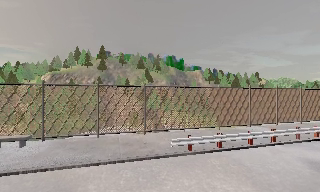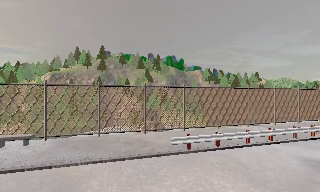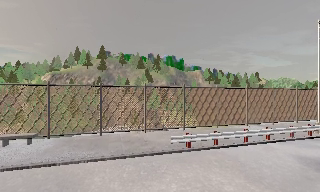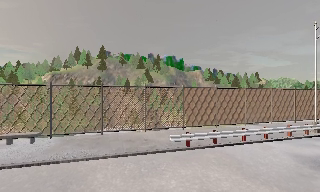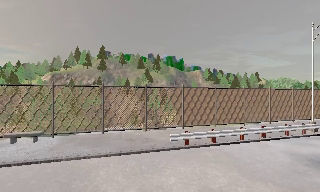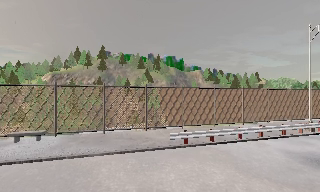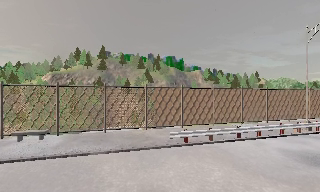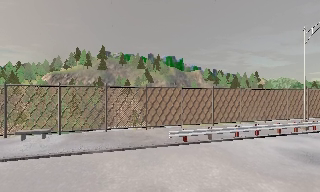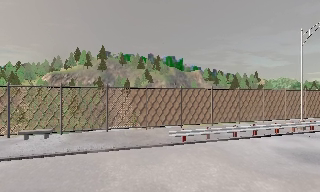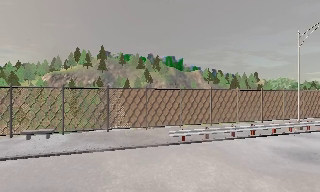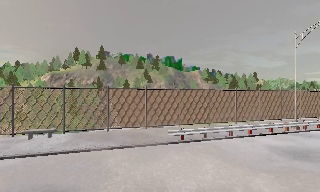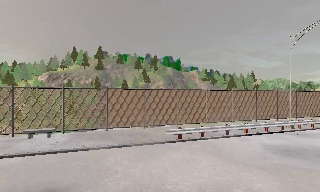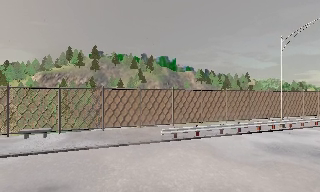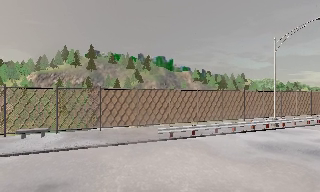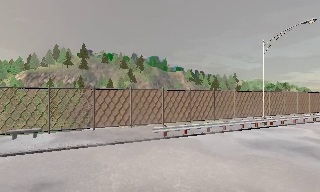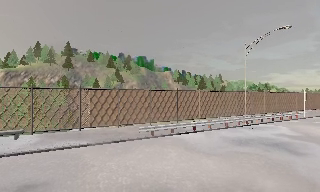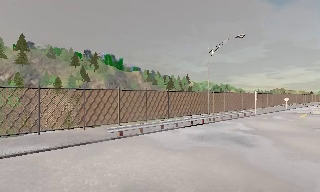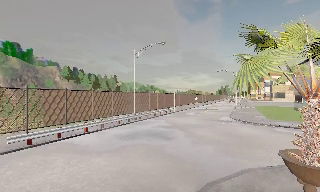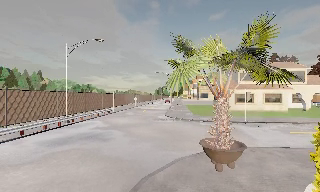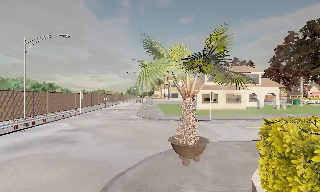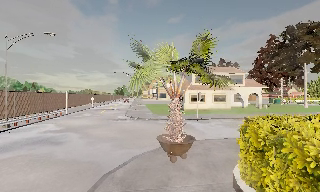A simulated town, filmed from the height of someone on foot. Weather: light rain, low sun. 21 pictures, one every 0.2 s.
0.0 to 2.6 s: The camera travels backward, about 2.5 m, so what stands in front gets smaller.
2.6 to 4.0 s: The camera pans to its right, which is clockwise from overhead, by about 80 degrees. It travels backward, about 1.5 m.
The film runs backward here.
